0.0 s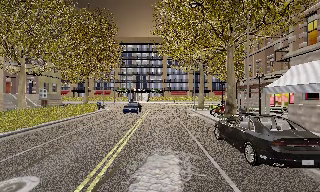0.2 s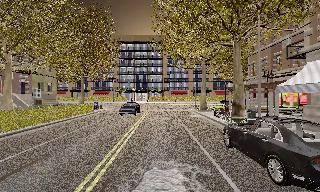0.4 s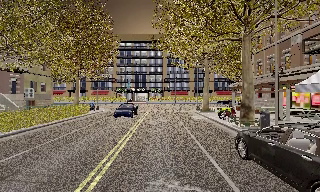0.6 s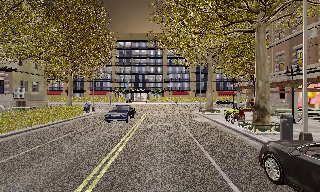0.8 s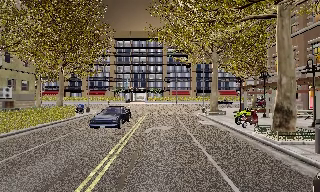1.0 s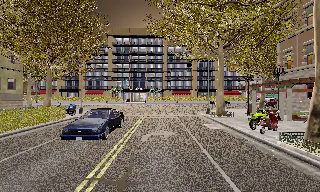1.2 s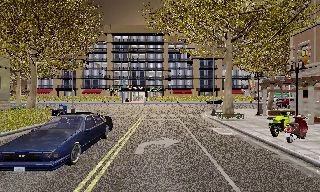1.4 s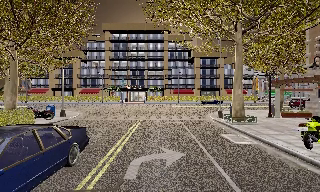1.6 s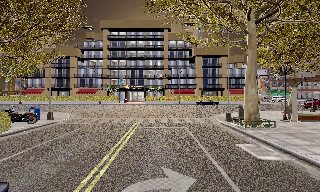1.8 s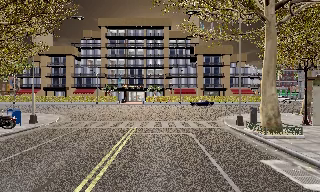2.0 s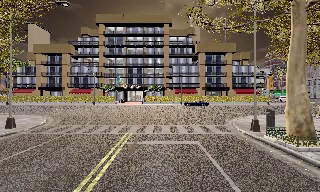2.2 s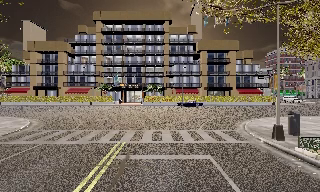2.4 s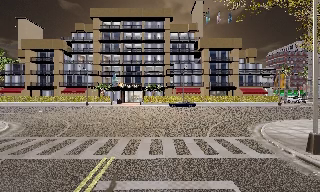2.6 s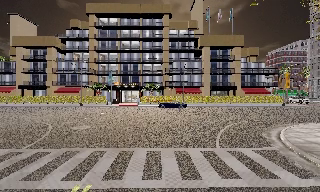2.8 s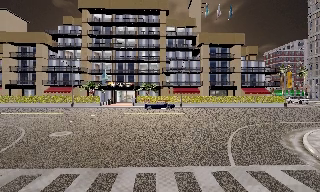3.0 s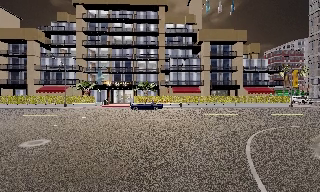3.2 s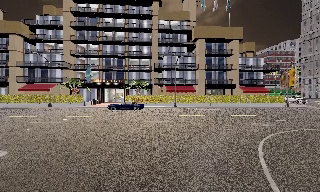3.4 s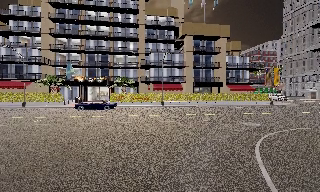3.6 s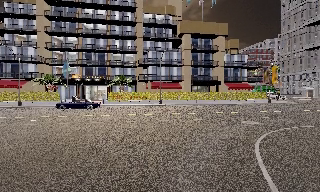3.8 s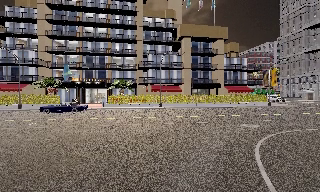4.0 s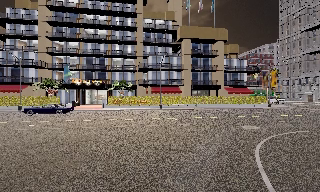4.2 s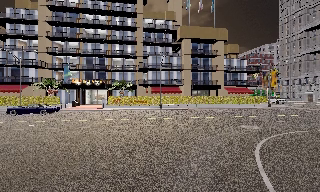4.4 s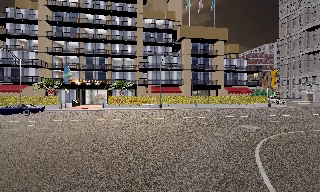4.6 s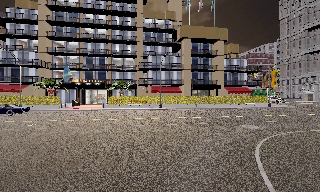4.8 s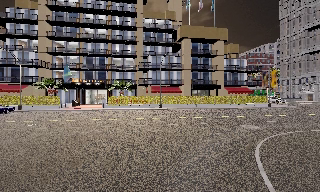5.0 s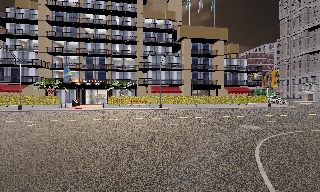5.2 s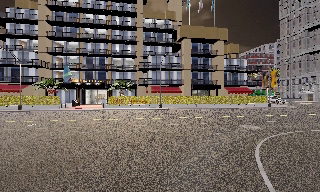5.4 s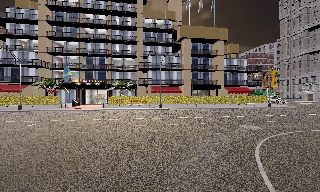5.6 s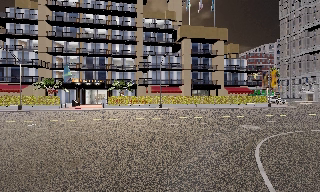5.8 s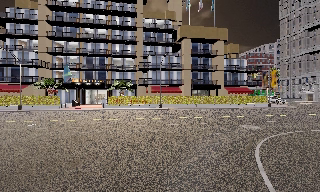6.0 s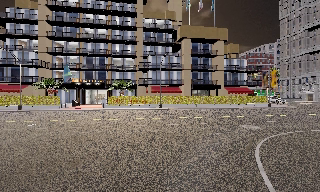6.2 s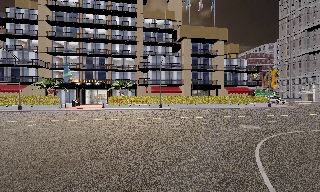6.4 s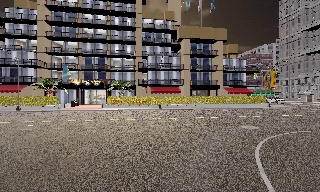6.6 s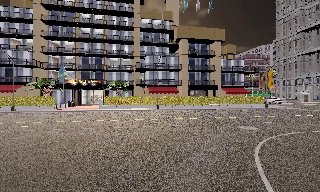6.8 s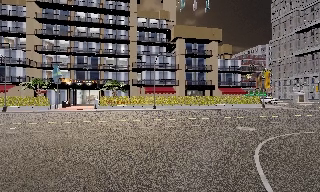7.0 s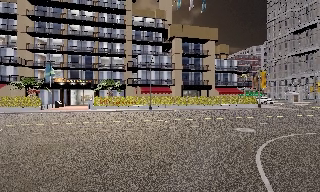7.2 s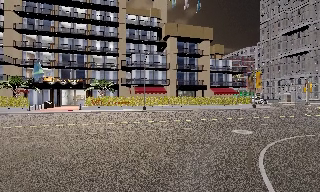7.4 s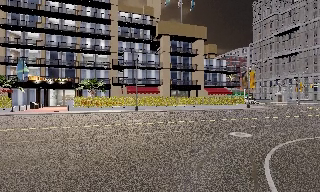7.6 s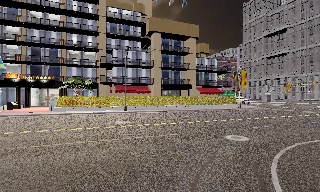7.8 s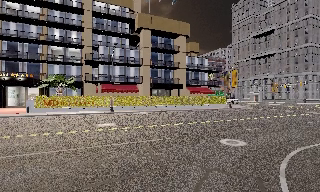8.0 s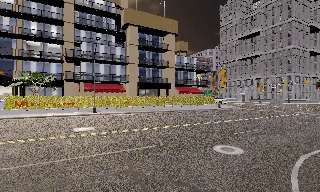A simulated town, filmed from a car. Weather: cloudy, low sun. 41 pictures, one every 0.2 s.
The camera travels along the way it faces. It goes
forward.
0.0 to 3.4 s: The camera travels forward, about 30 m, so what stands in front looms larger.
3.4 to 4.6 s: The camera shifts only a little, or ends up much as it began.
4.6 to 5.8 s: The camera keeps its place and its aim.
5.8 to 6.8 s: The camera travels forward, about 0.5 m, so what stands in front looms larger. It gains speed.
6.8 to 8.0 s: The camera pans to its right, which is clockwise from overhead, by about 15 degrees. It travels forward, about 5 m, so what stands in front looms larger. It gains speed.
The film runs forward here.
